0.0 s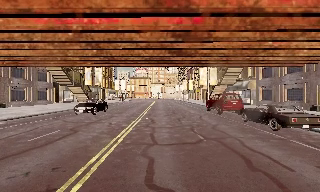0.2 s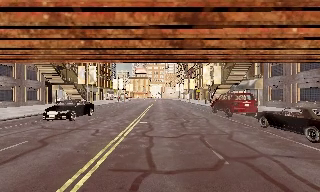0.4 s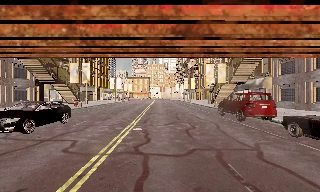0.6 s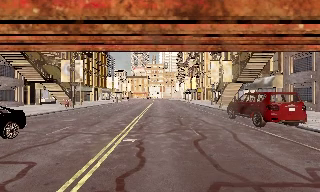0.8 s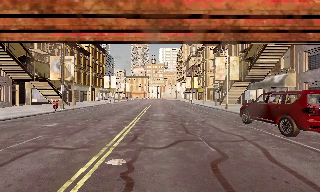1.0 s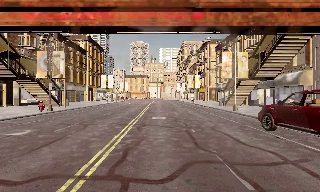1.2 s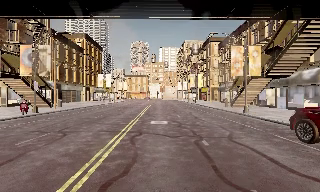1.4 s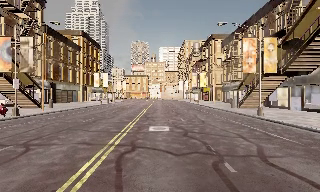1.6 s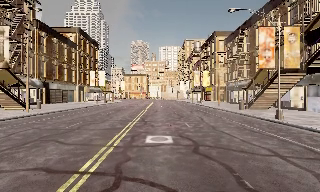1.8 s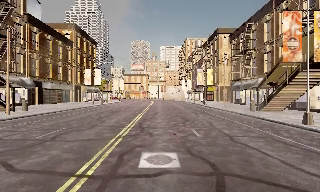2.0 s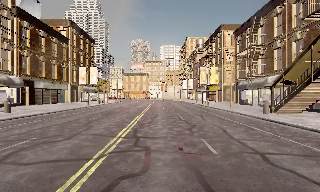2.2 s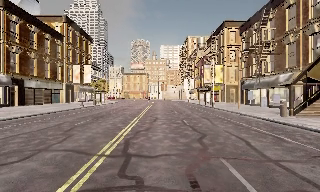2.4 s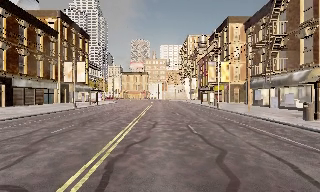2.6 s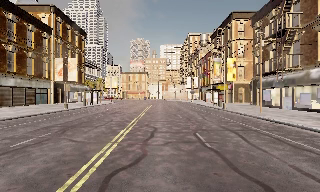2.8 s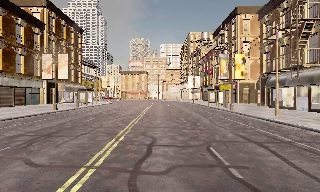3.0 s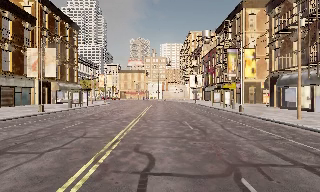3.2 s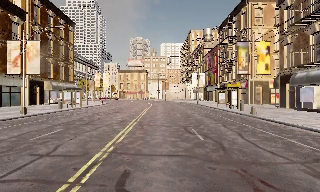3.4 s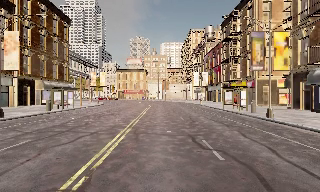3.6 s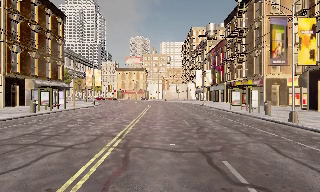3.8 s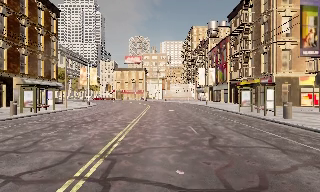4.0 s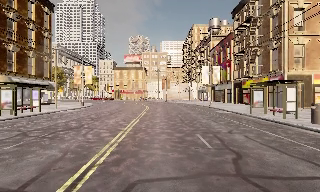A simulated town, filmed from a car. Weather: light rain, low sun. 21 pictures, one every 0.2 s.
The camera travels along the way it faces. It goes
forward.
0.0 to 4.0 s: The camera travels forward, about 40 m, so what stands in front looms larger.
The film runs forward here.
